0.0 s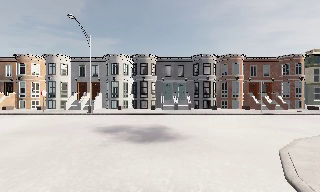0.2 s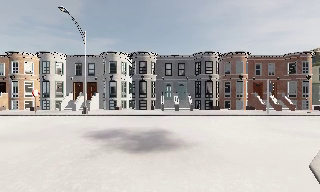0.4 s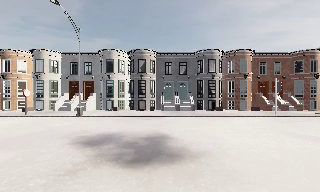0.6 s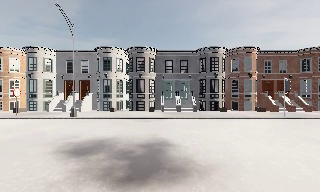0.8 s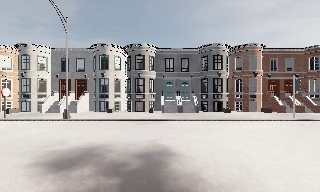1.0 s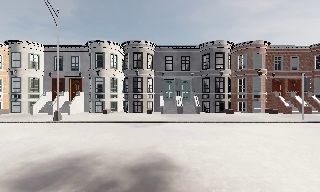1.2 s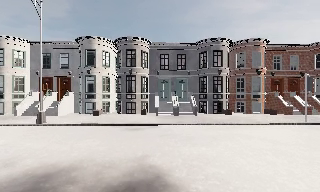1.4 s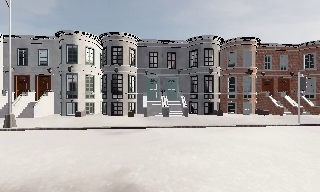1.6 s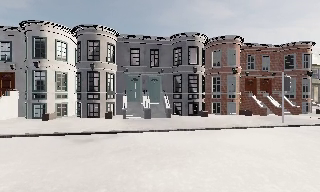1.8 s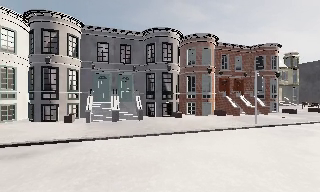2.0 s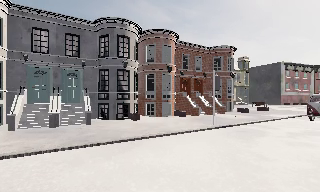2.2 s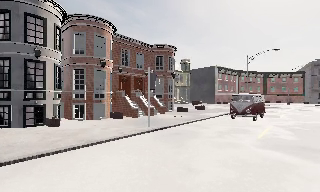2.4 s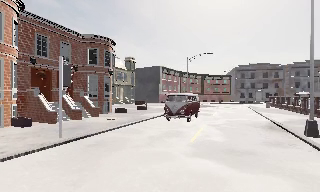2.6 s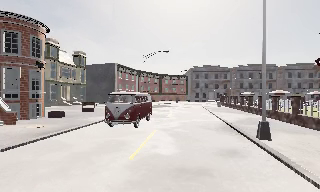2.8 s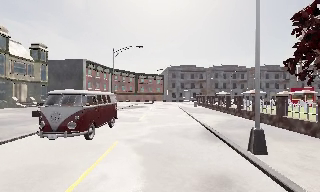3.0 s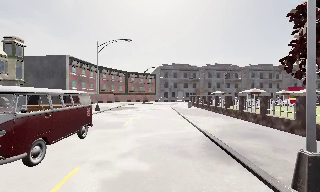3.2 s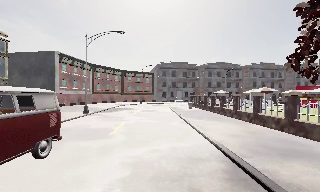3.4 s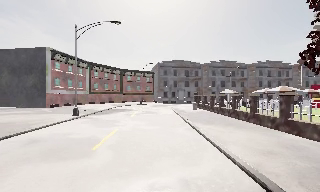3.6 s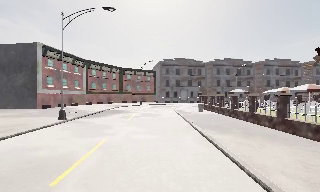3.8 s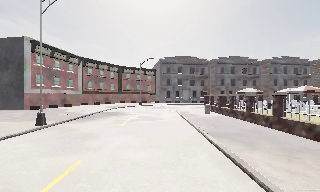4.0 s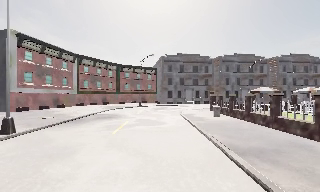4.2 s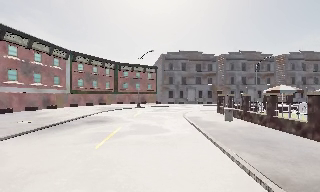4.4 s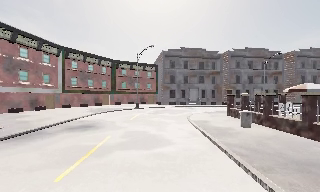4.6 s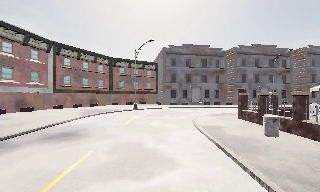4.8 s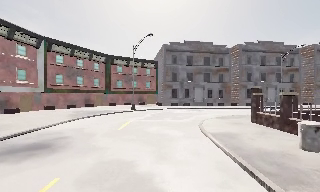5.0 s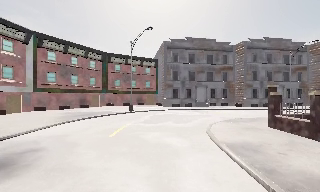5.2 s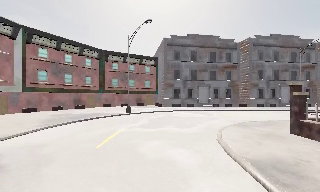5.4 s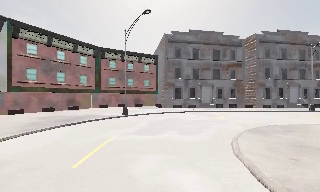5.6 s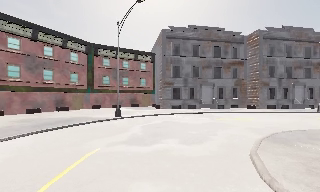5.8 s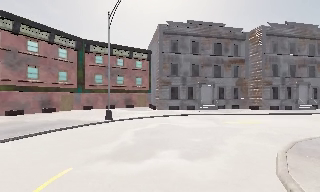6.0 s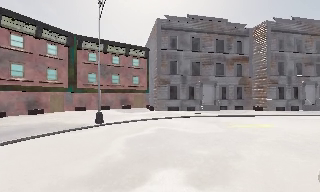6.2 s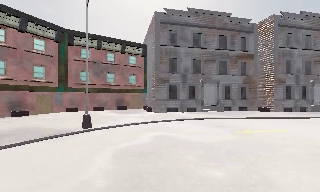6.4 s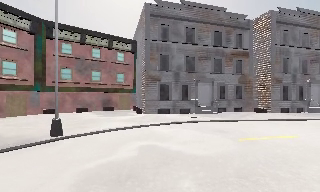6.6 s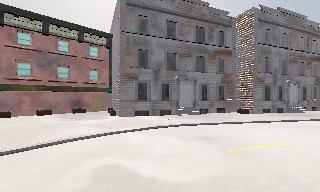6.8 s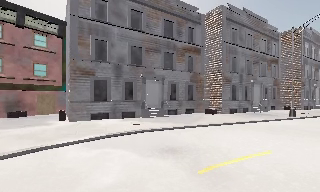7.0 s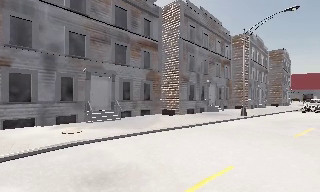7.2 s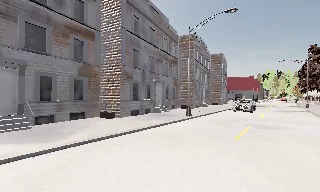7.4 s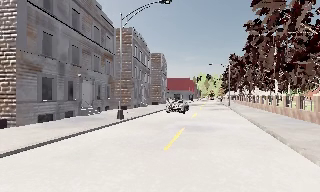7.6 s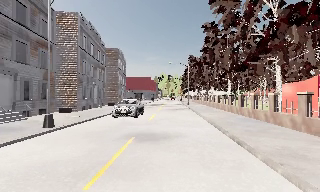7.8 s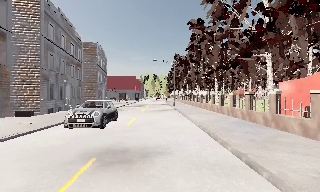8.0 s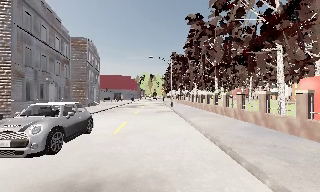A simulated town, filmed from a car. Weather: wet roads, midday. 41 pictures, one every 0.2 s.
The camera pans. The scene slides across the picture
to the left.
The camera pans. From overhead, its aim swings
clockwise.
0.0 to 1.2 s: The camera travels forward, about 6 m, so what stands in front looms larger.
1.2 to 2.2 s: The camera pans to its right, which is clockwise from overhead, by about 45 degrees. It travels forward and to its right, about 6 m. It gains speed.
2.2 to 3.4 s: The scene slides to the left, as the camera pans about 45 degrees to its right. It travels forward, about 12 m.
3.4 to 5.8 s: The camera travels forward, about 20 m, so what stands in front looms larger.
5.8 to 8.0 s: The scene slides to the left, as the camera pans about 90 degrees to its right. It travels forward, about 19 m.
The film runs forward here.
